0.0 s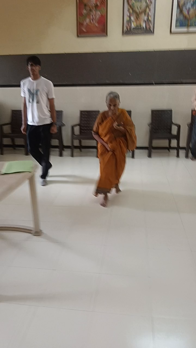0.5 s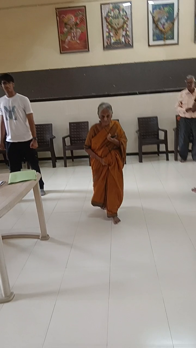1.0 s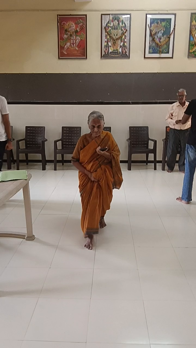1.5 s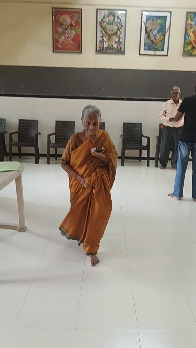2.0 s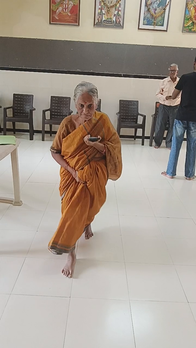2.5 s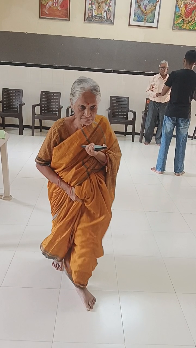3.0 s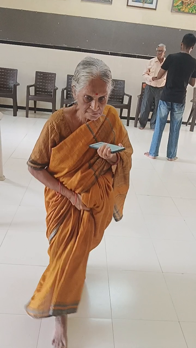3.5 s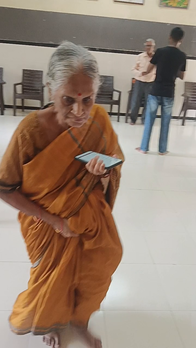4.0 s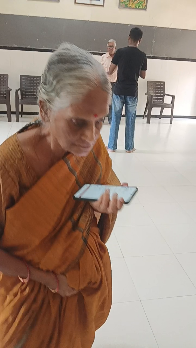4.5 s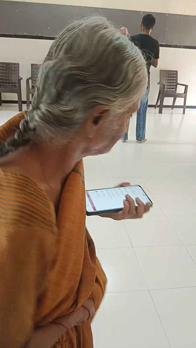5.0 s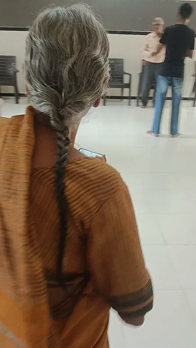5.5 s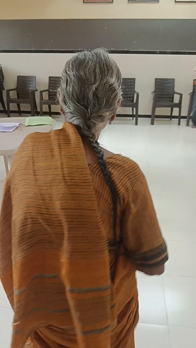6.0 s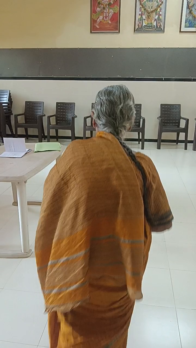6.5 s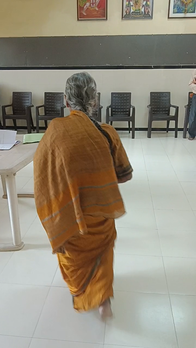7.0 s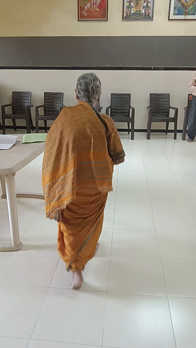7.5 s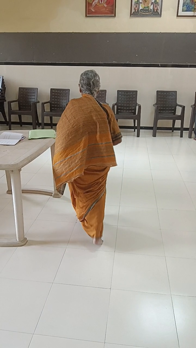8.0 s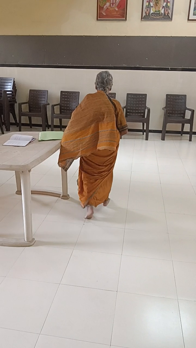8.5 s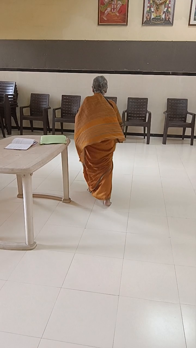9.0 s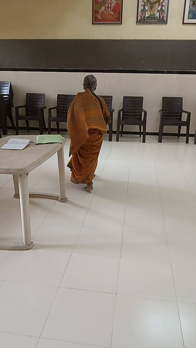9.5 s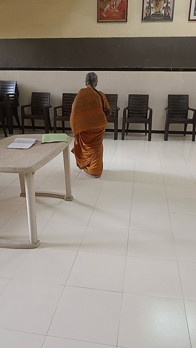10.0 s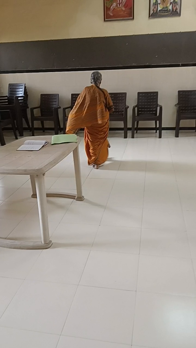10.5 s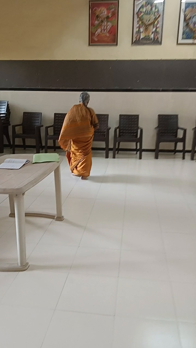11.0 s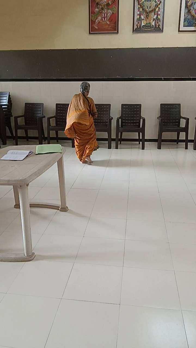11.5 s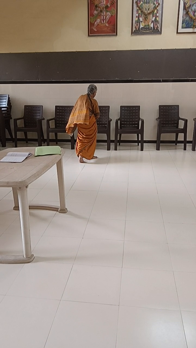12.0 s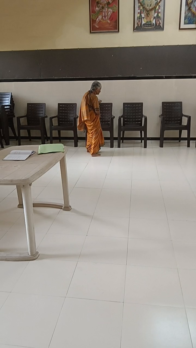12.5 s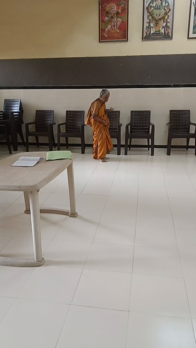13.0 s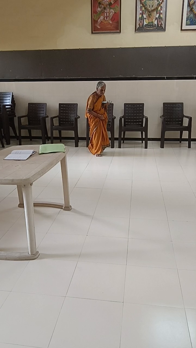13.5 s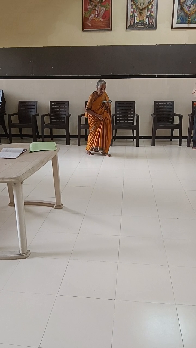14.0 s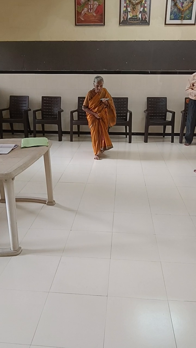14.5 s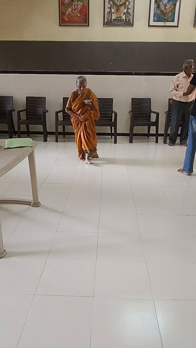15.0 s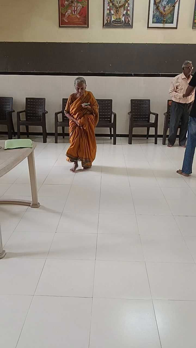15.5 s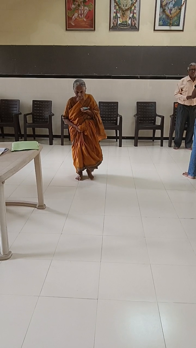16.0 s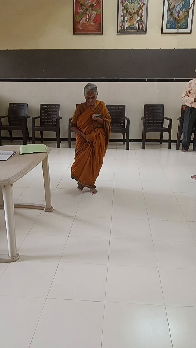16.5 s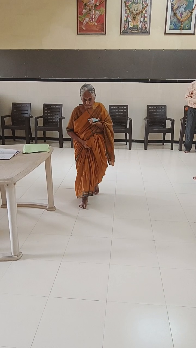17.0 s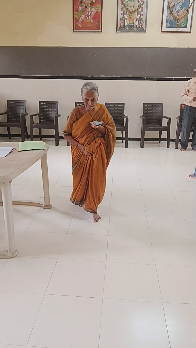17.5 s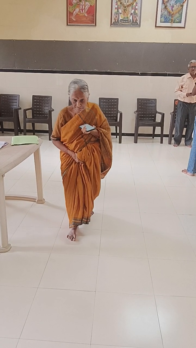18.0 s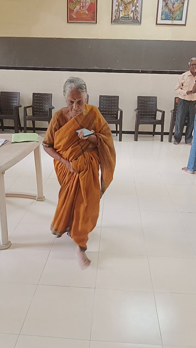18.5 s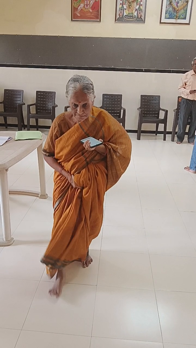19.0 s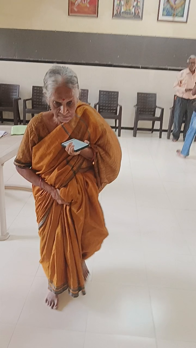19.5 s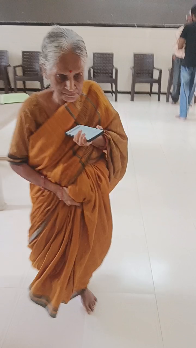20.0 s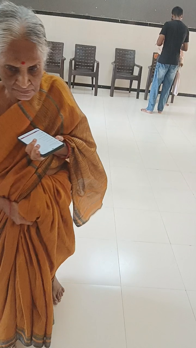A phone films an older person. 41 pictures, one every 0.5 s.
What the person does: Jogging.
